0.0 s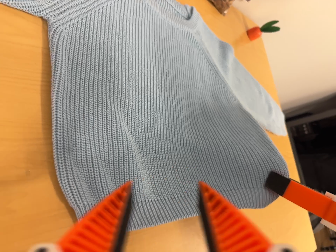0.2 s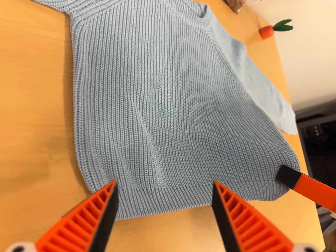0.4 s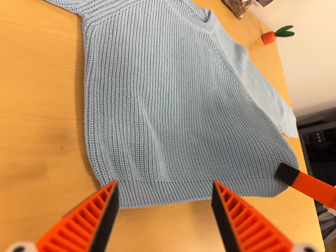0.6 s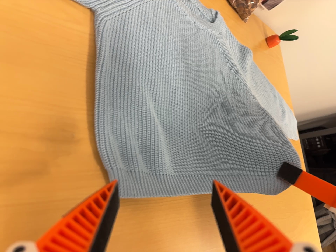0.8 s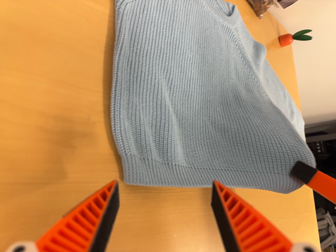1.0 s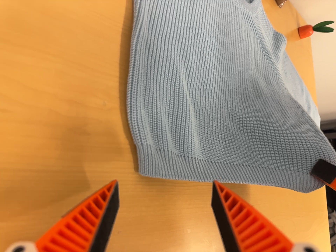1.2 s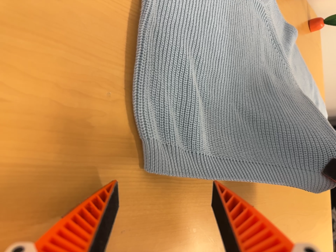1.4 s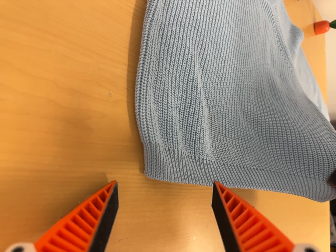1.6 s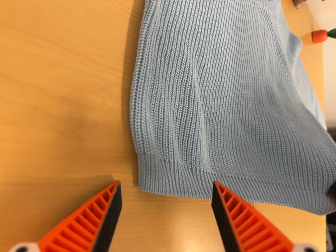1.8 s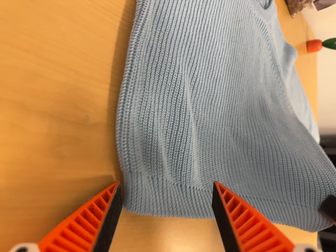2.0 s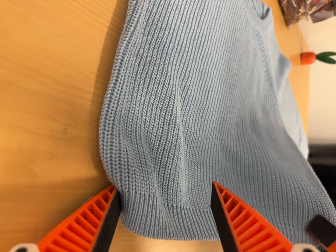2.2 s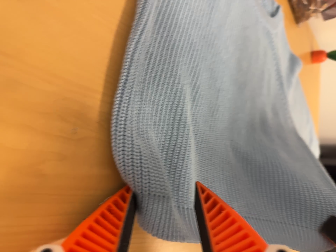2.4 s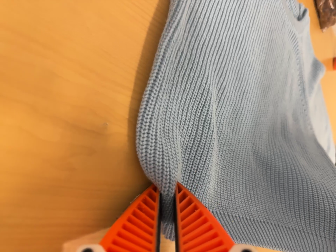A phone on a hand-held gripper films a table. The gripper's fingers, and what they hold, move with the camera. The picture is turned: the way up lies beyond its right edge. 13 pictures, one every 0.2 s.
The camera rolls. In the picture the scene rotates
clockwise.
0.0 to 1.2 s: The camera travels to its left and toward the bottom of its view, about 7 cm, so close, fixed things drift to the right. It rolls about its line of sight by about 10 degrees, and the scene rotates clockwise.
1.2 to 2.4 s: The camera travels forward, about 7 cm, so what stands in front looms larger. It rolls about its line of sight by about 10 degrees, and the scene rotates clockwise.
The film runs forward here.
